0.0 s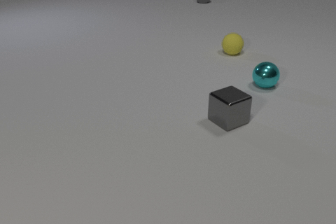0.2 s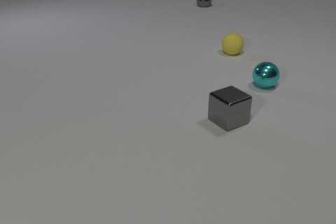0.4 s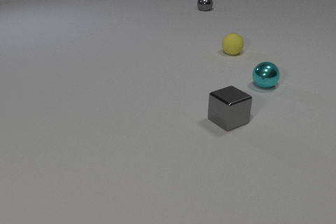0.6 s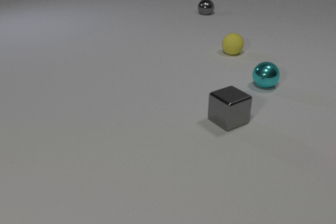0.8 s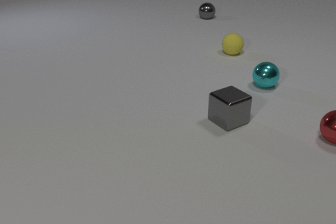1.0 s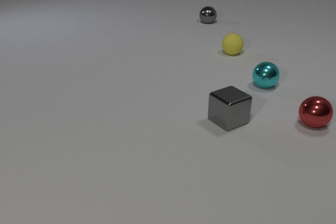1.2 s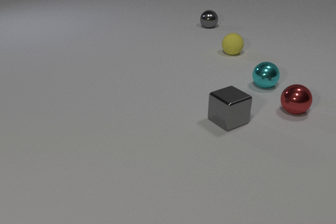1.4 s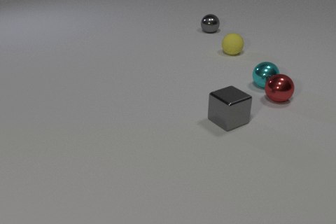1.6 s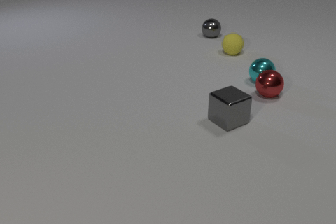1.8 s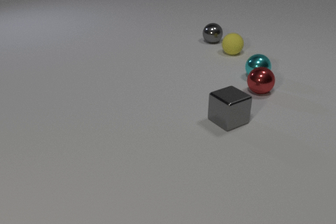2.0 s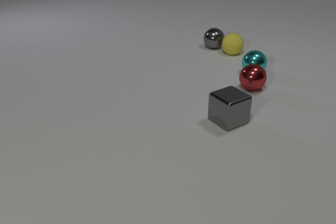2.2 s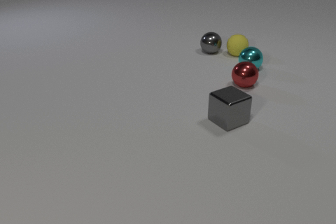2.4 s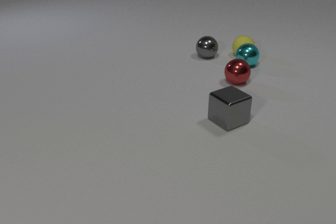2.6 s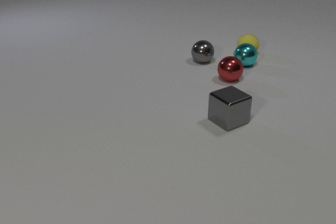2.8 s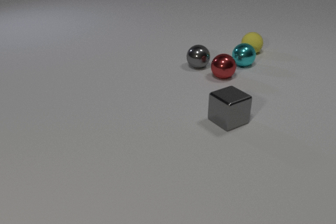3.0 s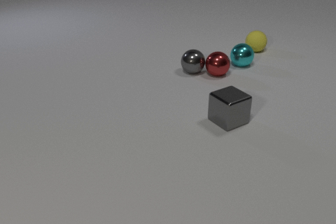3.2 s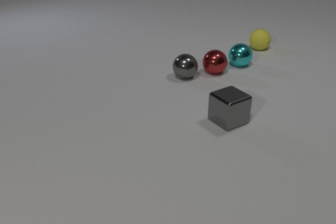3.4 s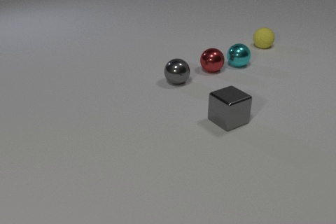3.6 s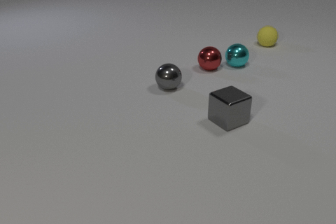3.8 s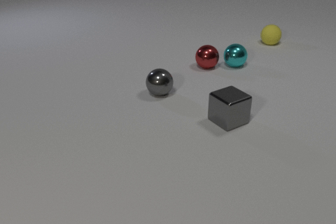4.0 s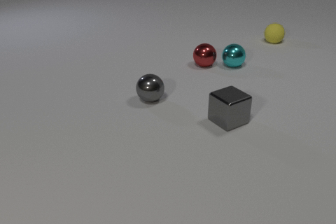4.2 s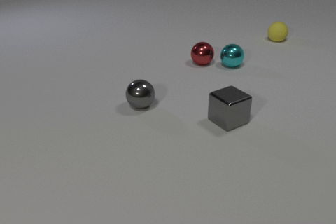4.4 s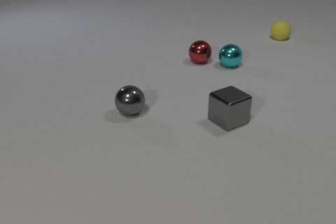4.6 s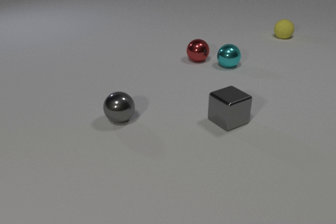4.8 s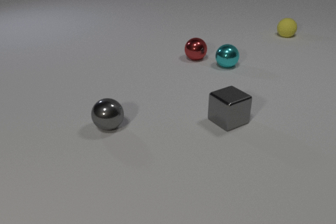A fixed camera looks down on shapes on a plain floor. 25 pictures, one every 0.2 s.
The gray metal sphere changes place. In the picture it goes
toward the camera.
0.0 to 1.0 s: The red metal sphere comes in at the right edge, rolls to the left and away from the camera. The gray metal sphere rolls toward the camera.
1.0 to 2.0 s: The red metal sphere rolls to the left and away from the camera. The cyan metal sphere rolls away from the camera and to the left. The gray metal sphere rolls toward the camera. The red metal sphere and the cyan metal sphere collide.
2.0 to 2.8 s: The red metal sphere rolls to the left and away from the camera. The cyan metal sphere rolls away from the camera and to the left. The yellow rubber sphere rolls to the right. The gray metal sphere rolls toward the camera. The yellow rubber sphere and the gray metal sphere collide. The cyan metal sphere and the yellow rubber sphere collide.
2.8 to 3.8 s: The red metal sphere rolls away from the camera and to the left. The cyan metal sphere rolls to the left. The yellow rubber sphere rolls away from the camera and to the right. The gray metal sphere rolls toward the camera and to the left. The red metal sphere and the gray metal sphere collide.
3.8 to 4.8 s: The red metal sphere rolls away from the camera and to the left. The cyan metal sphere rolls to the left. The yellow rubber sphere rolls away from the camera and to the right. The gray metal sphere rolls toward the camera and to the left.
What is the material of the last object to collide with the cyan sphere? rubber.
What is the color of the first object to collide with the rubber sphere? gray.
How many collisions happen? 4.
